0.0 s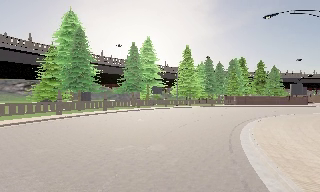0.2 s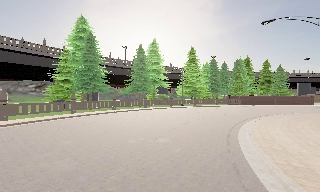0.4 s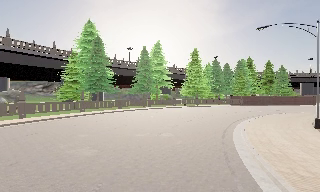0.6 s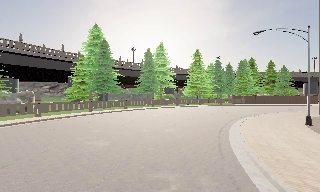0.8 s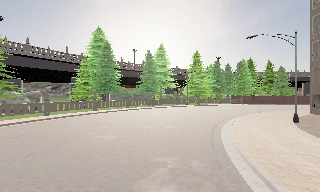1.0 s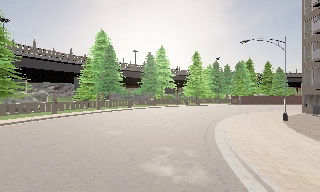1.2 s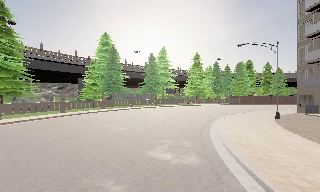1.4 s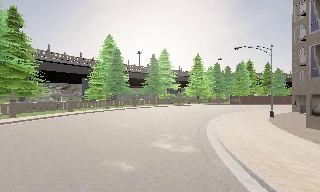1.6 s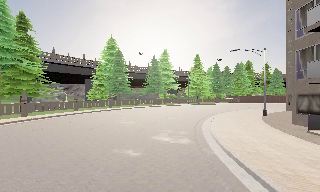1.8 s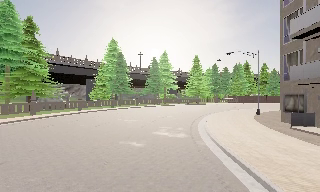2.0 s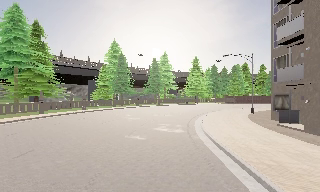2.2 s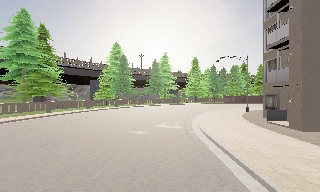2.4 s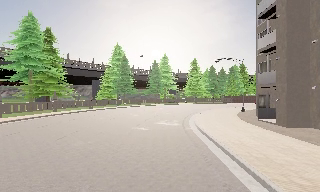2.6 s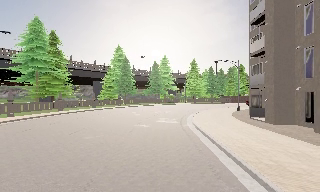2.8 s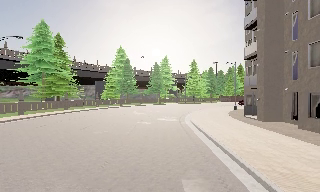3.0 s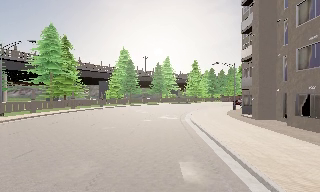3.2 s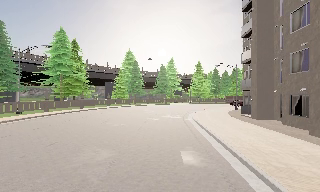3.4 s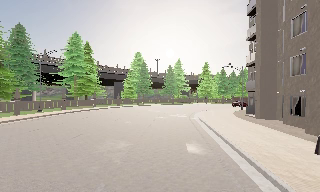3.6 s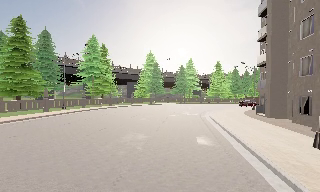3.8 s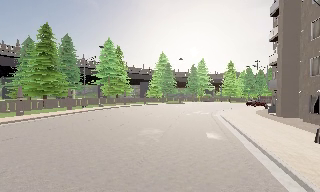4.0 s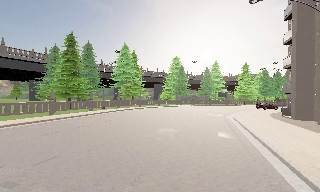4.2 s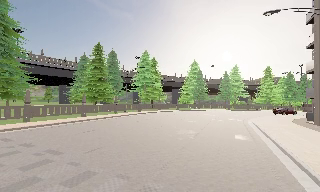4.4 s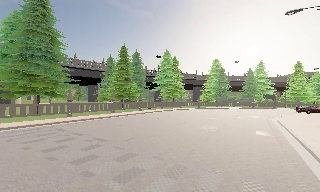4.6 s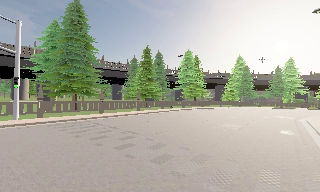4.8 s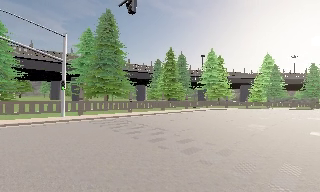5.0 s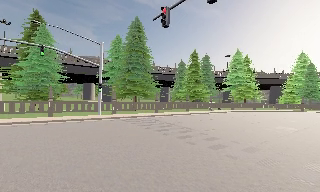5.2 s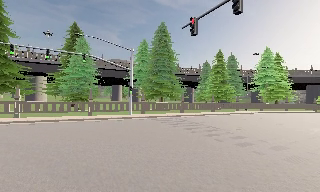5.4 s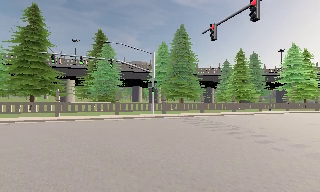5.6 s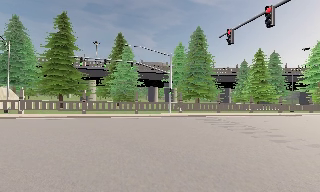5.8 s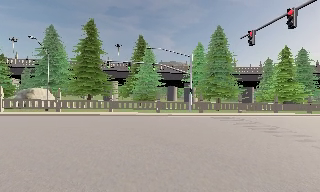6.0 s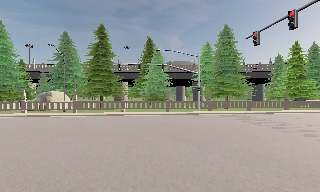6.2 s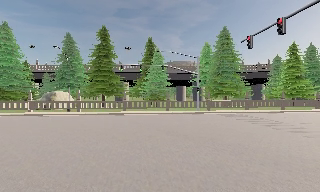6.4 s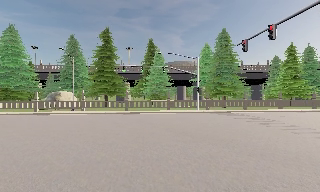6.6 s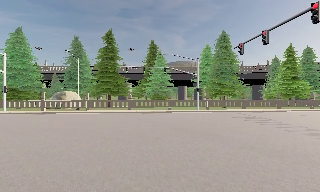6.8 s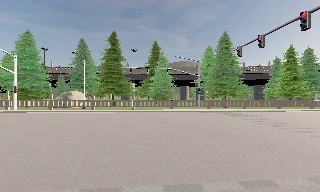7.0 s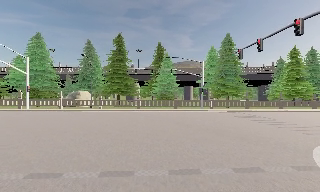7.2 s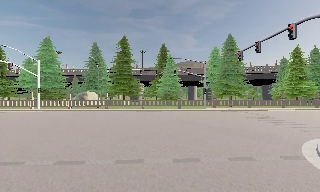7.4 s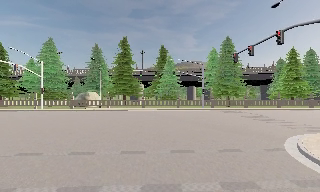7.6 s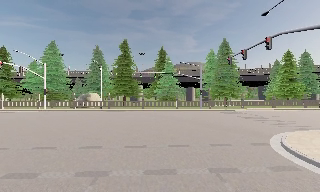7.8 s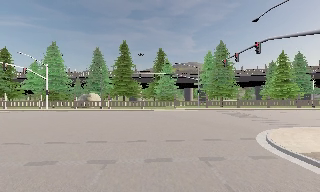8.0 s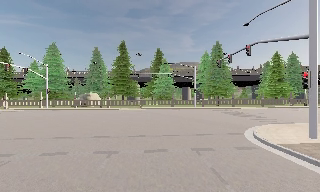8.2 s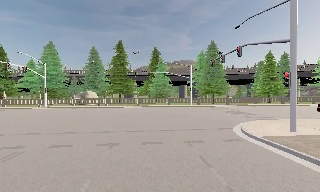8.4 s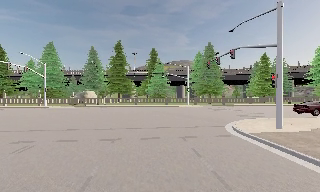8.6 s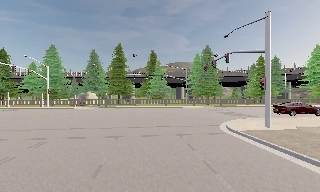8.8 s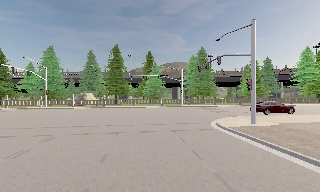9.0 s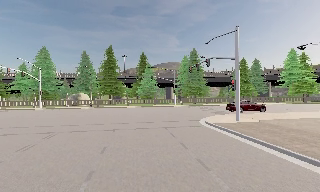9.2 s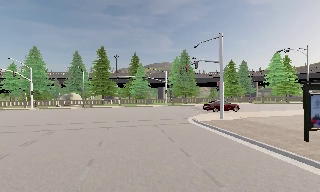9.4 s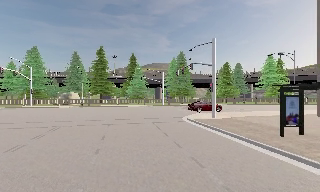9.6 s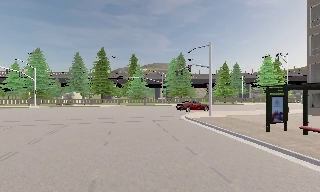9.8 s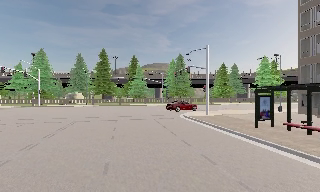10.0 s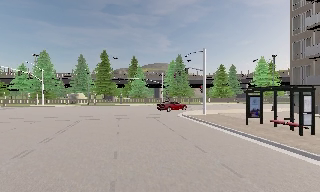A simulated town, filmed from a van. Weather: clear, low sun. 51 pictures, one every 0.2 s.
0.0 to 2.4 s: The camera travels backward, about 14 m, so what stands in front gets smaller.
2.4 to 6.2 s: The scene slides to the right, as the camera pans about 85 degrees to its left. It travels backward, about 20 m.
6.2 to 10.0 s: The camera travels backward, about 18 m, so what stands in front gets smaller.
The film runs backward here.
